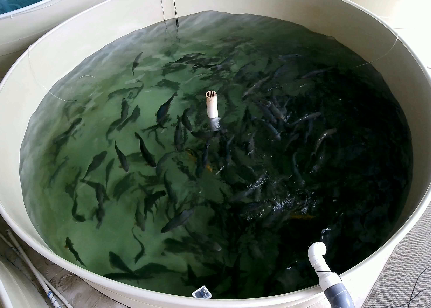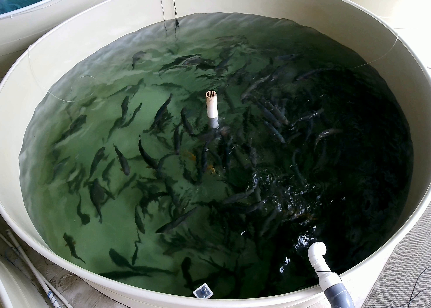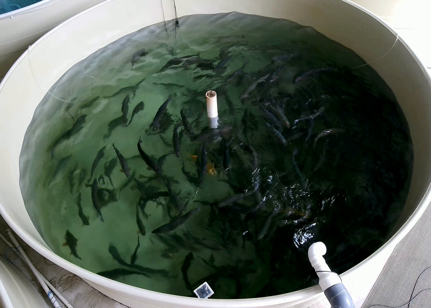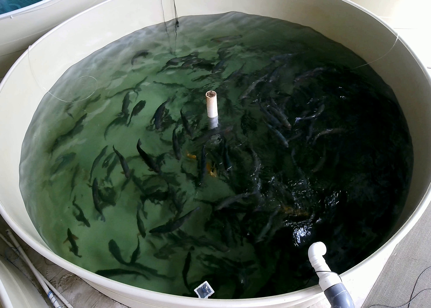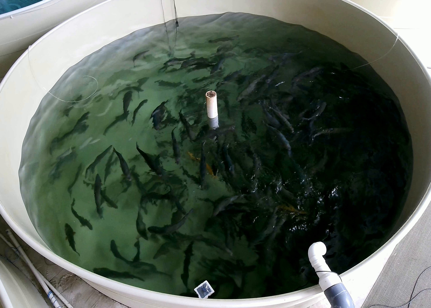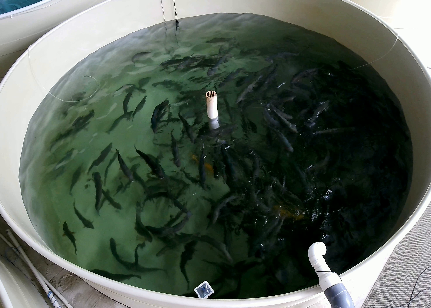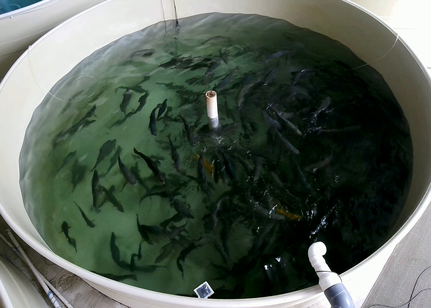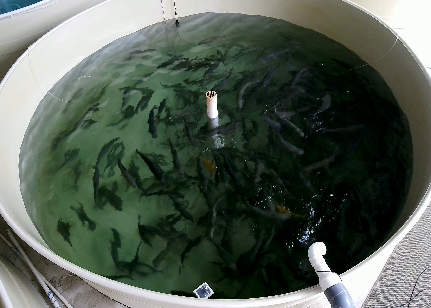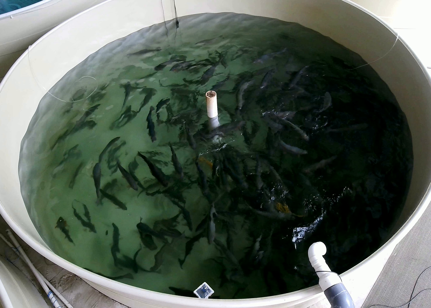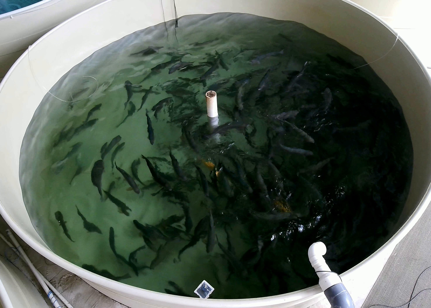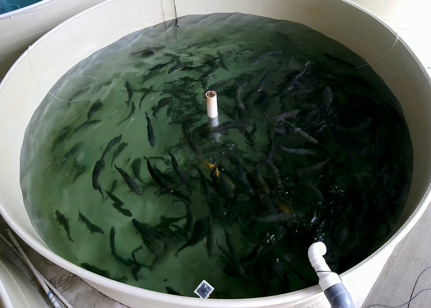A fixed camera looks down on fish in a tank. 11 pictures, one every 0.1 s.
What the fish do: Foraging.
